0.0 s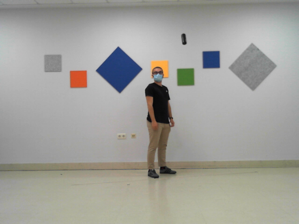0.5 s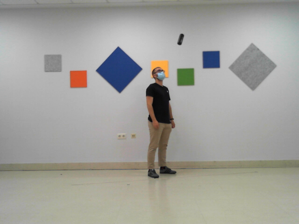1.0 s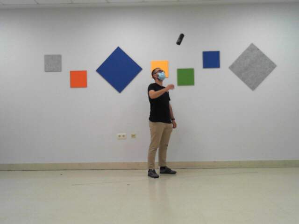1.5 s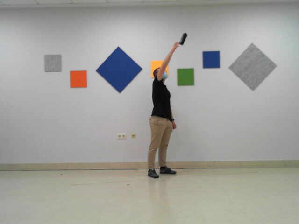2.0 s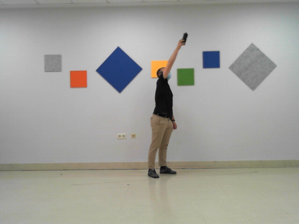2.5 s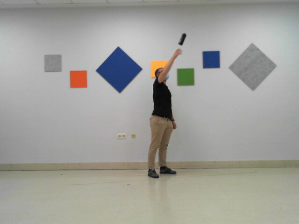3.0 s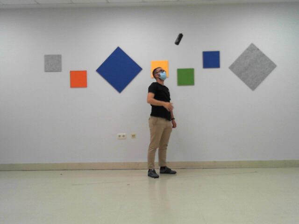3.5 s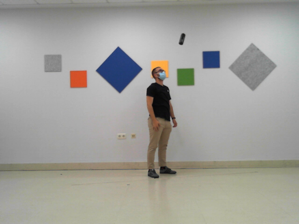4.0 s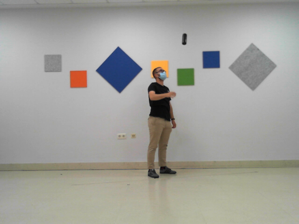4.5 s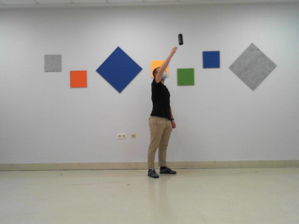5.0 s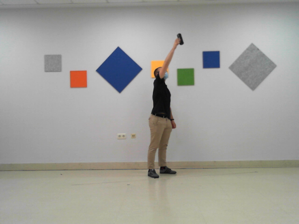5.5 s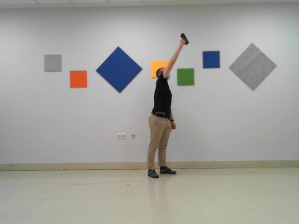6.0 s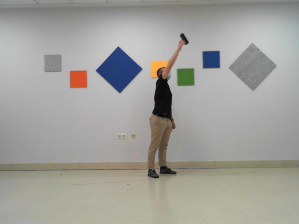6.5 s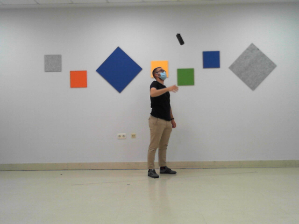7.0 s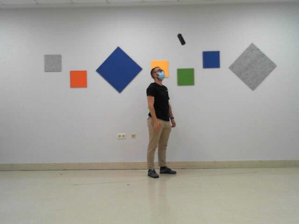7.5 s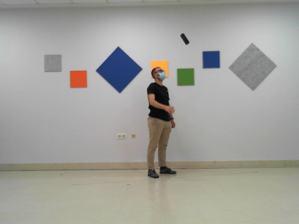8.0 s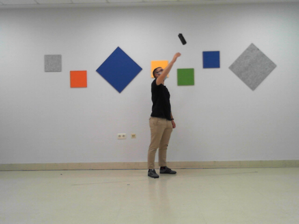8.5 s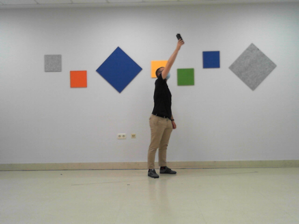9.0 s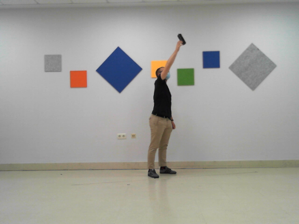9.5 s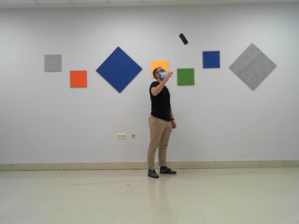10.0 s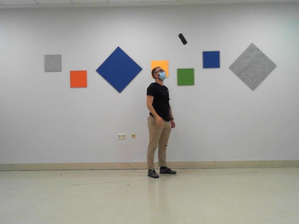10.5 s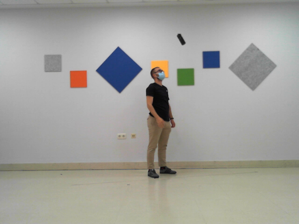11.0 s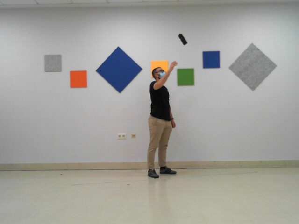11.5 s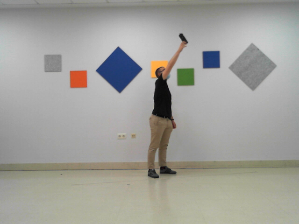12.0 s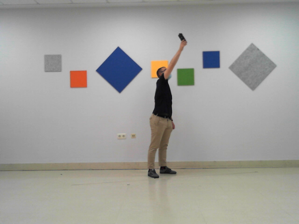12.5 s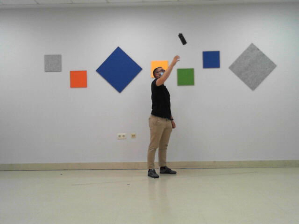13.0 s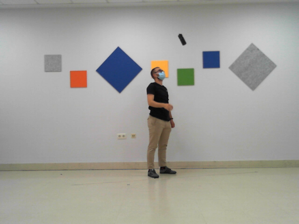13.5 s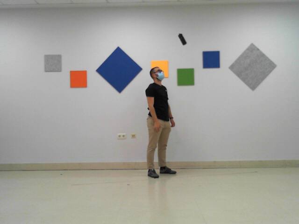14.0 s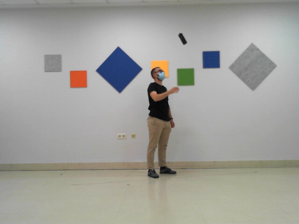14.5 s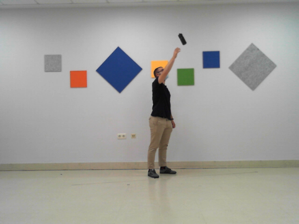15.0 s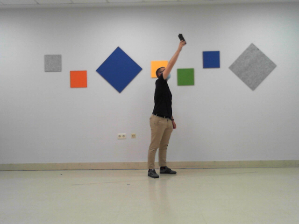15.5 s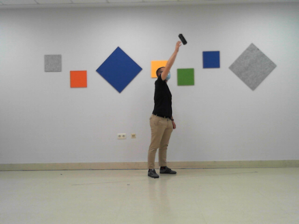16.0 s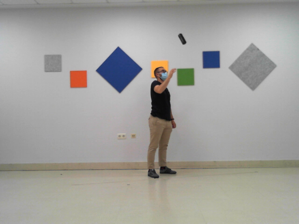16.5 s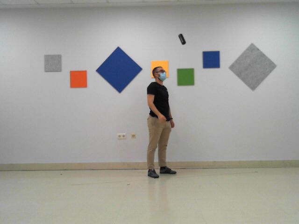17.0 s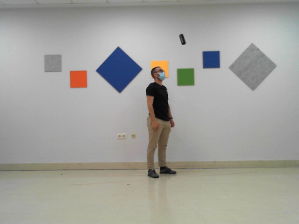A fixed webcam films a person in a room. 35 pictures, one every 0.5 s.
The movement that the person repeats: Reach up for a bottle in a high position, right hand.
